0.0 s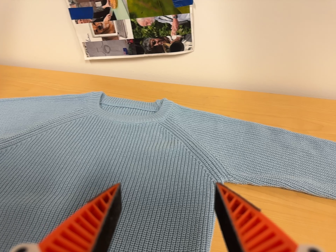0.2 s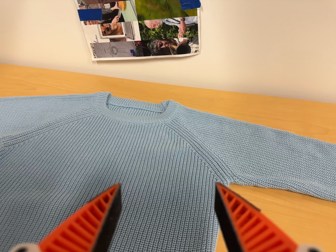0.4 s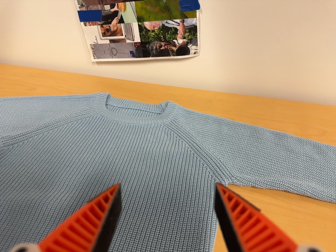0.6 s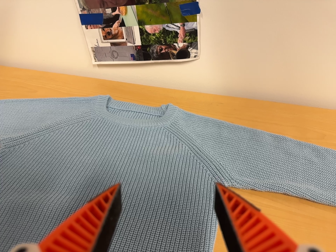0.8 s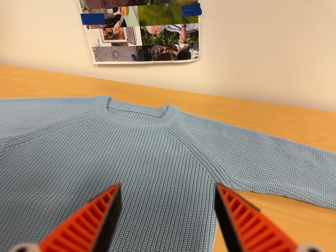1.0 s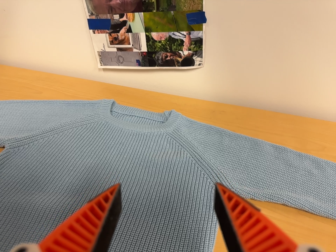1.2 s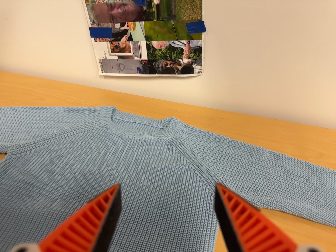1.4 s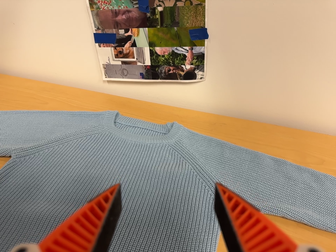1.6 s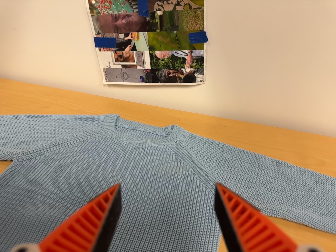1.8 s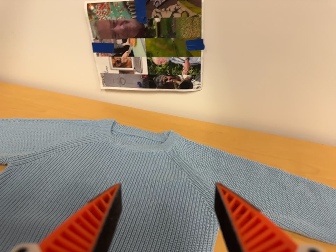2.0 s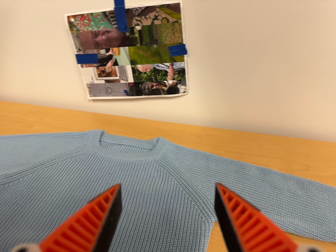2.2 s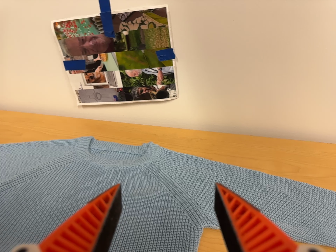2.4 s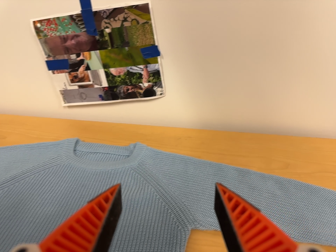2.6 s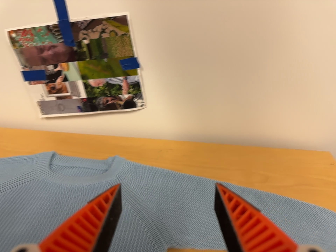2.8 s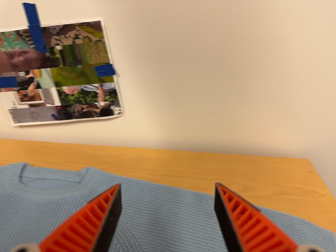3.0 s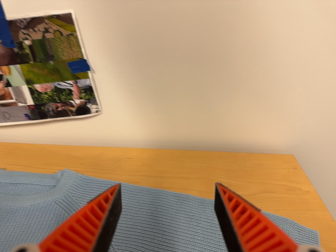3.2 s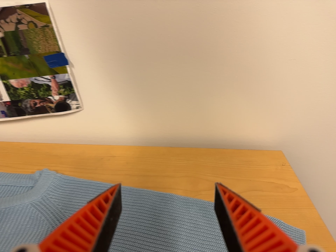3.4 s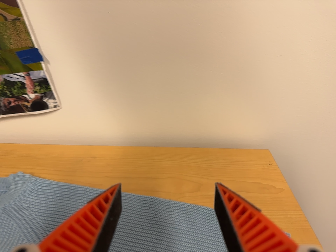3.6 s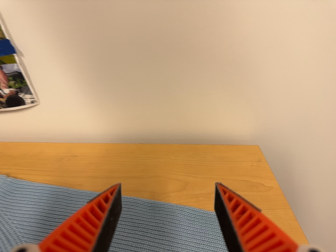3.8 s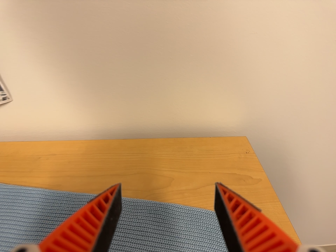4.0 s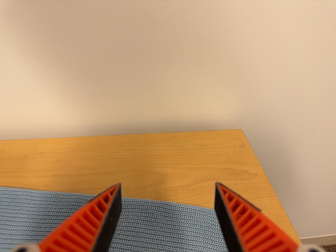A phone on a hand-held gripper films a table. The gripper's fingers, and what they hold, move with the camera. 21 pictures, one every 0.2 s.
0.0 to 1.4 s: The camera shifts only a little, or ends up much as it began.
1.4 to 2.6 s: The camera travels to its right and toward the top of its view, about 9 cm, so close, fixed things drift to the left.
2.6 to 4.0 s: The scene slides to the left, as the camera pans about 10 degrees to its right. It travels forward and to its right, about 20 cm, so what stands in front looms larger. Its aim tips toward the bottom of its view by about 10 degrees.
The film runs backward here.
